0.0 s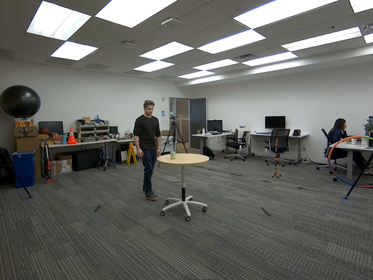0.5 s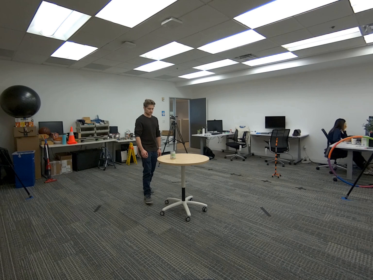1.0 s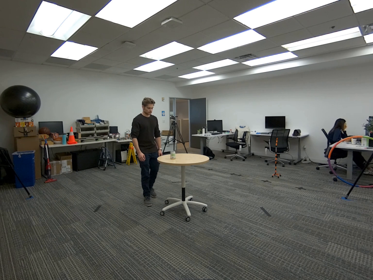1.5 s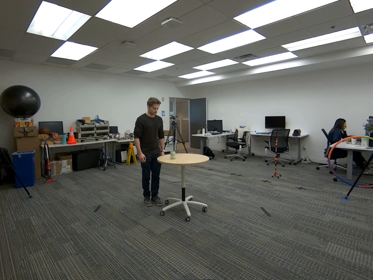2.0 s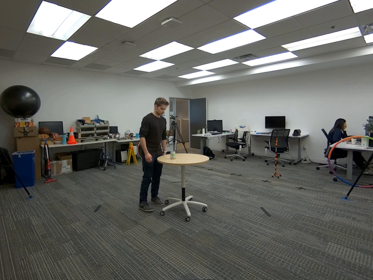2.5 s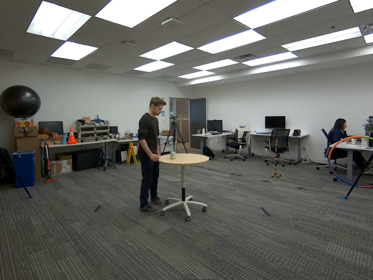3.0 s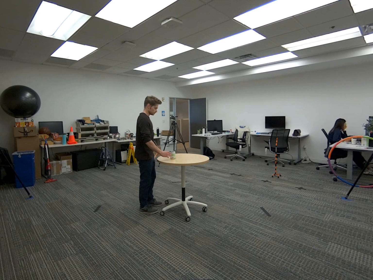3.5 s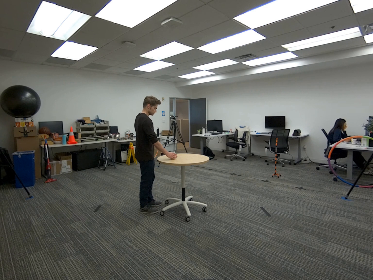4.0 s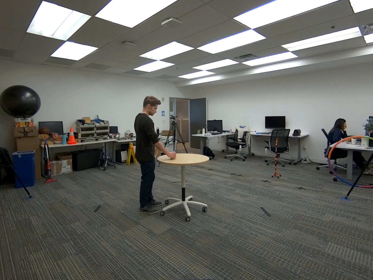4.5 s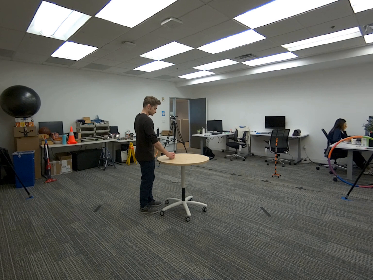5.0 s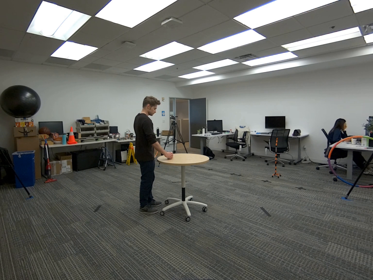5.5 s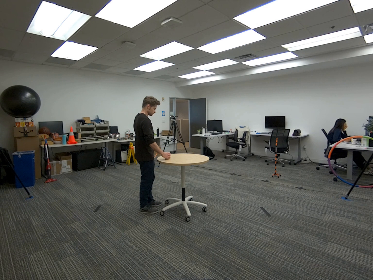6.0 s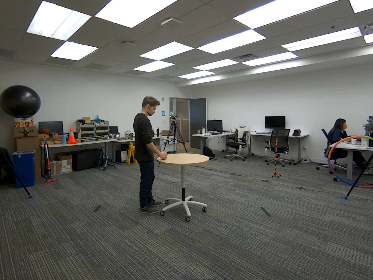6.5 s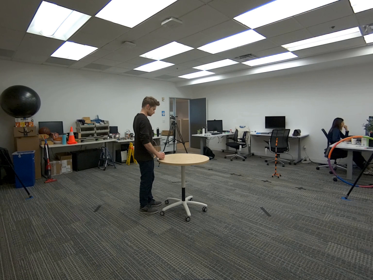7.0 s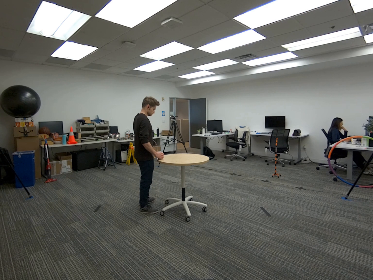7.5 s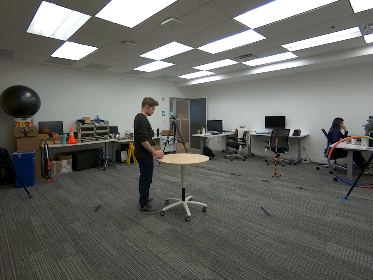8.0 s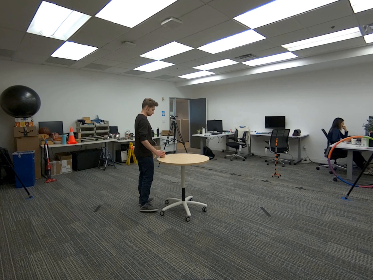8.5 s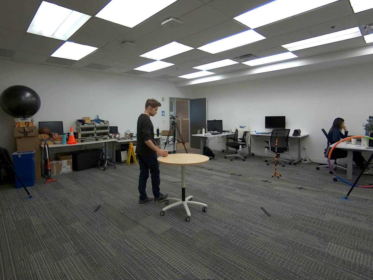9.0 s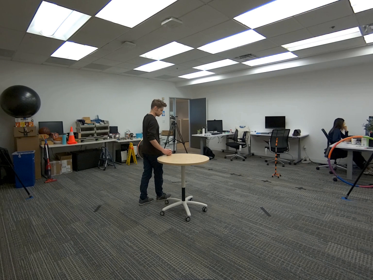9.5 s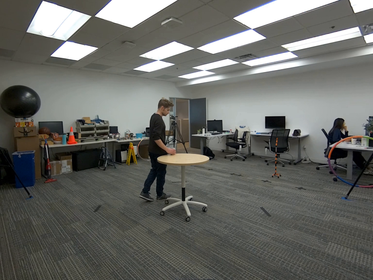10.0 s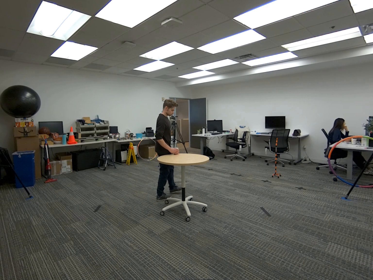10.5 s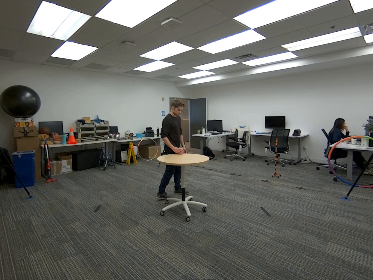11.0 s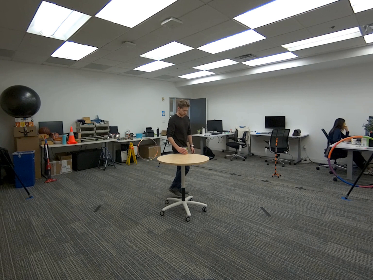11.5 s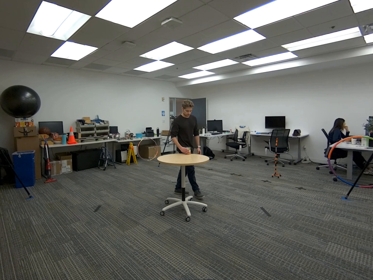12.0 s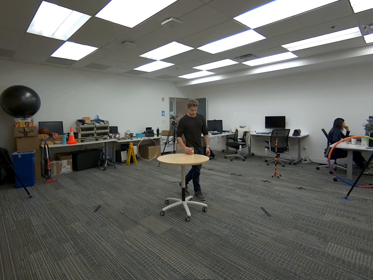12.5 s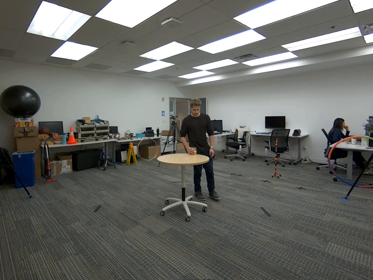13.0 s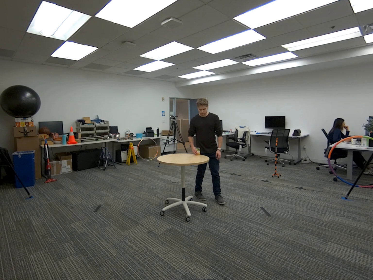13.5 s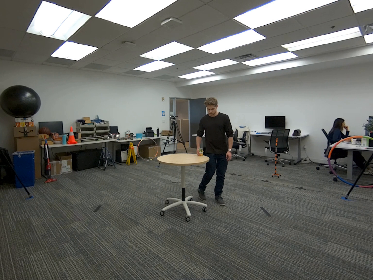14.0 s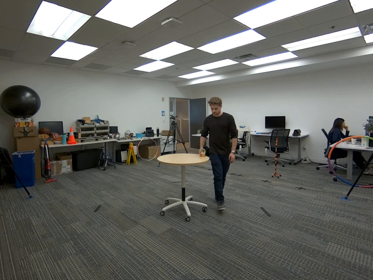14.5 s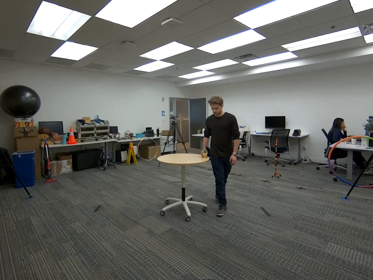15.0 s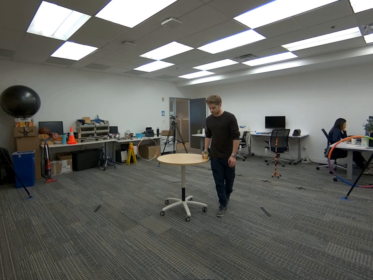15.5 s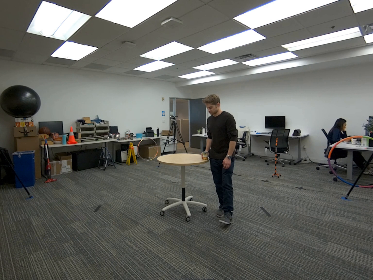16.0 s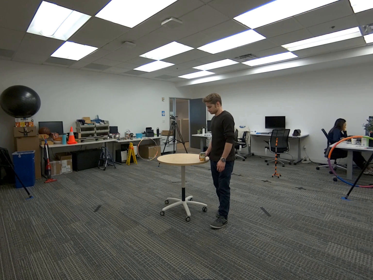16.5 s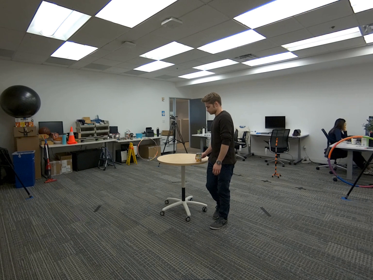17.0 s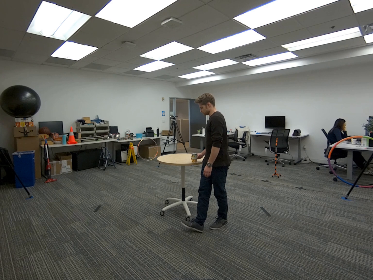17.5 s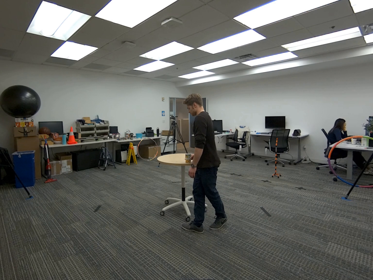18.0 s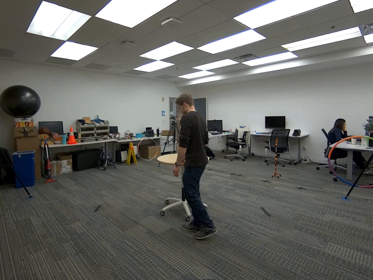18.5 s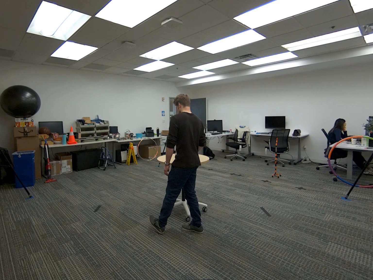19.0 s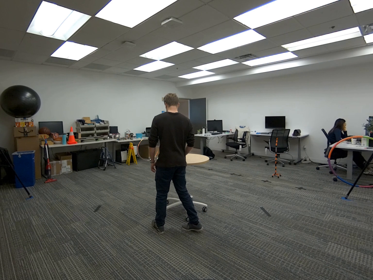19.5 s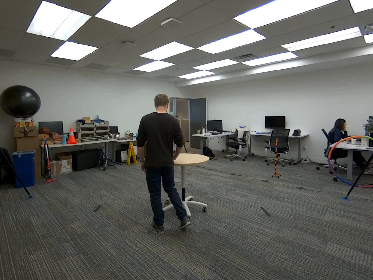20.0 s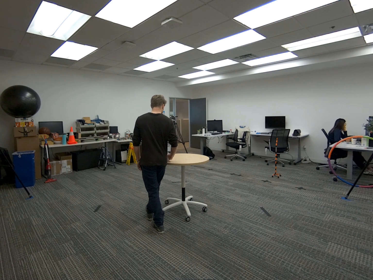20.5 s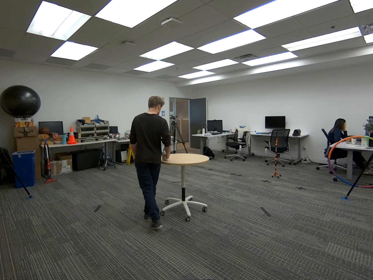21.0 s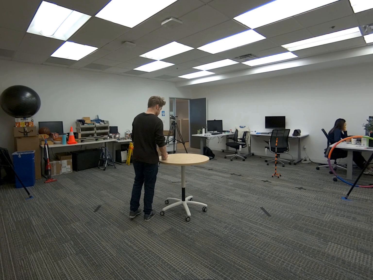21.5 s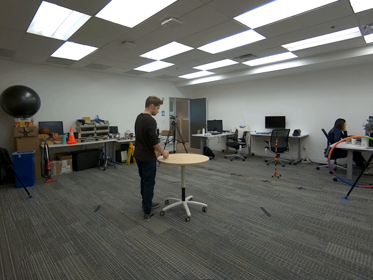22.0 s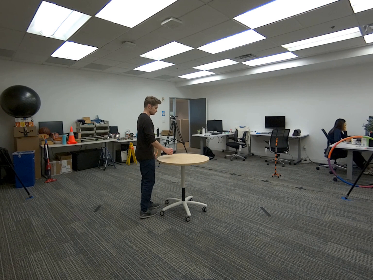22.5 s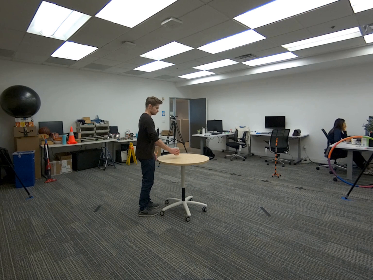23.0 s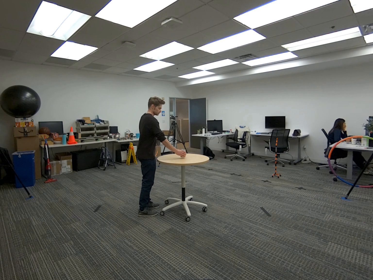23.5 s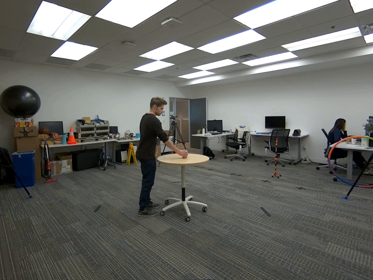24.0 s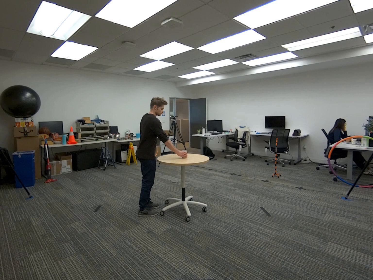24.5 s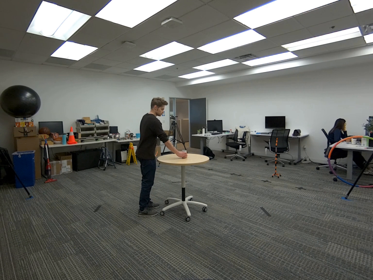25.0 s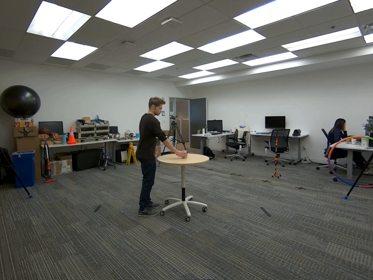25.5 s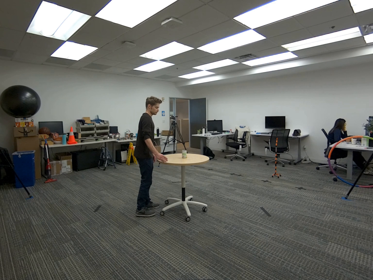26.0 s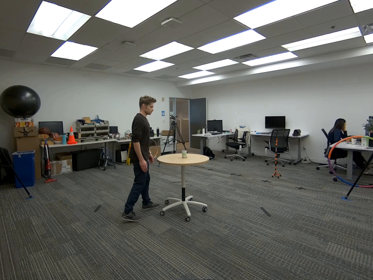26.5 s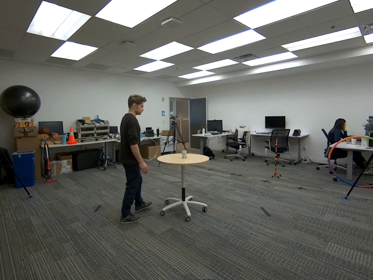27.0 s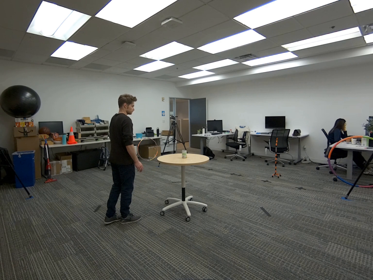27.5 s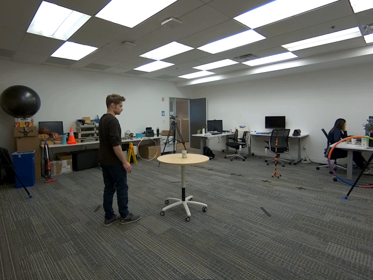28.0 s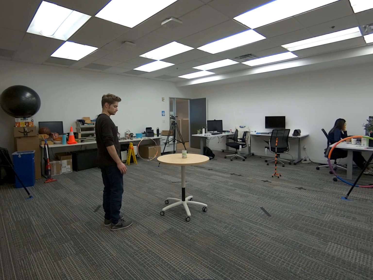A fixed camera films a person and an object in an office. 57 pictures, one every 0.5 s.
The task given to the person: Walk over to the corn can on the round table and pull the corn can towards you. Continue to pull the can towards you as you move around the table. Place the corn can in the center of the table when complete.
